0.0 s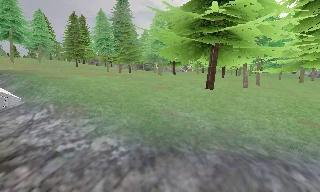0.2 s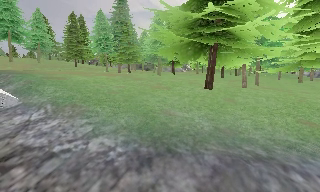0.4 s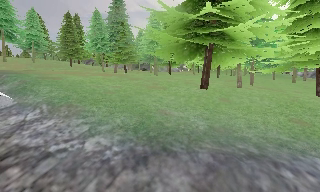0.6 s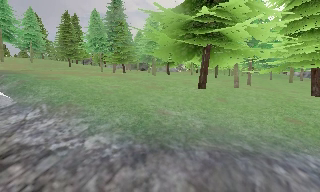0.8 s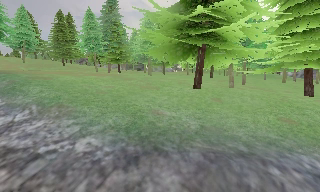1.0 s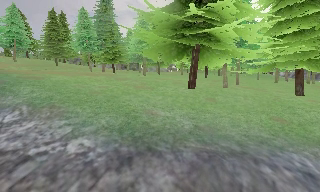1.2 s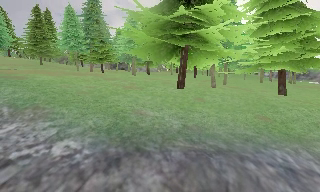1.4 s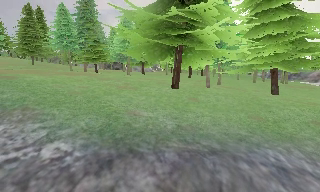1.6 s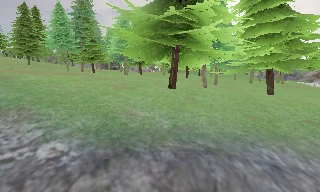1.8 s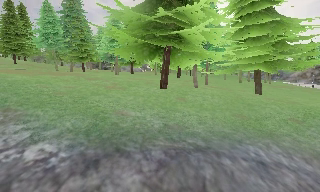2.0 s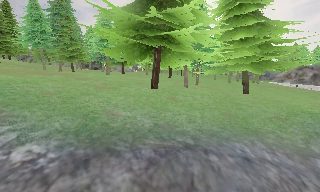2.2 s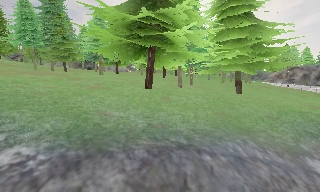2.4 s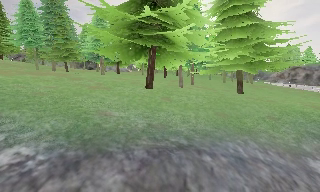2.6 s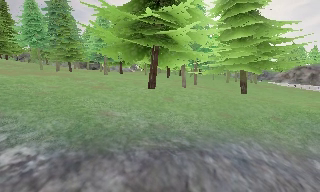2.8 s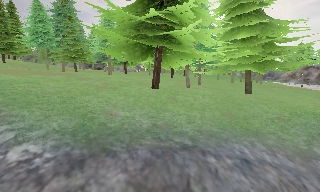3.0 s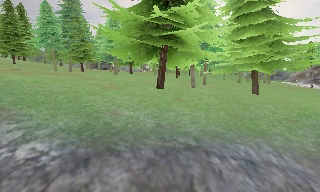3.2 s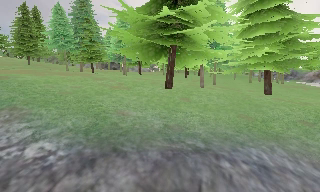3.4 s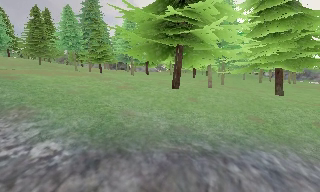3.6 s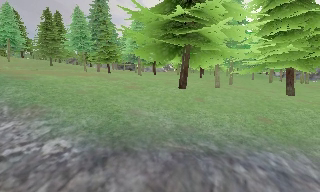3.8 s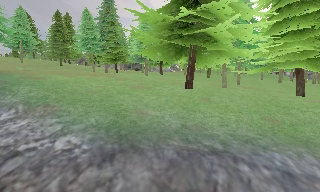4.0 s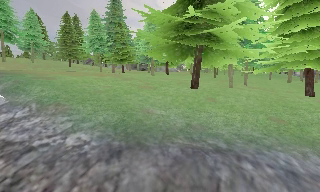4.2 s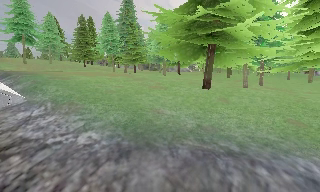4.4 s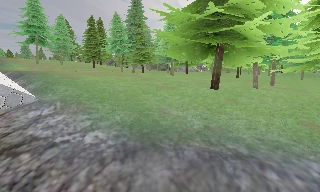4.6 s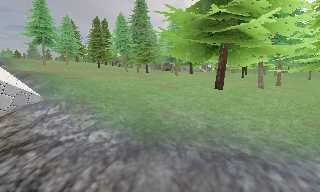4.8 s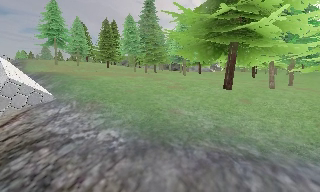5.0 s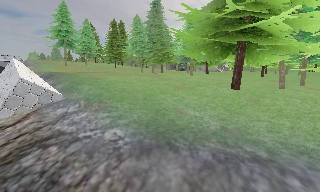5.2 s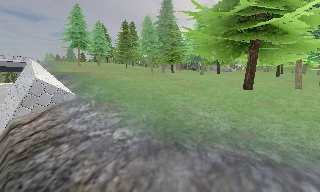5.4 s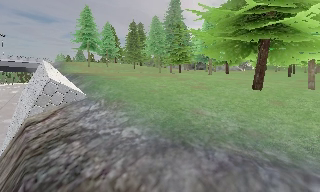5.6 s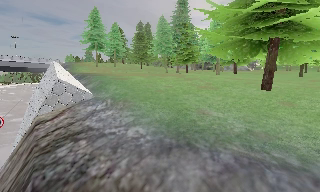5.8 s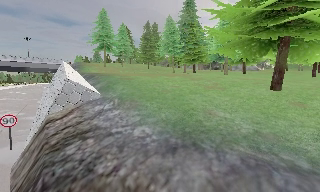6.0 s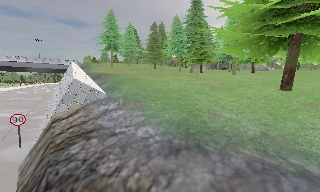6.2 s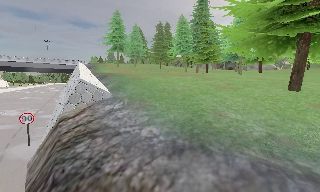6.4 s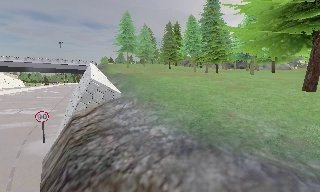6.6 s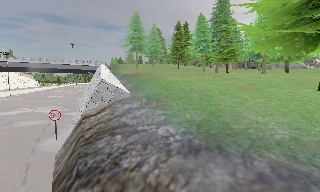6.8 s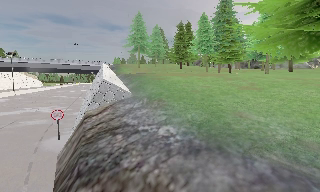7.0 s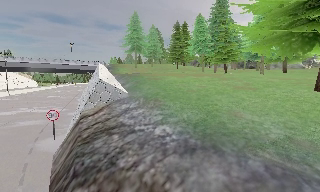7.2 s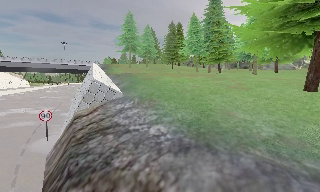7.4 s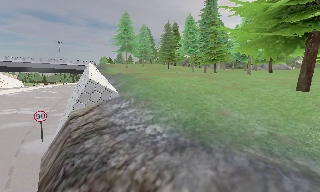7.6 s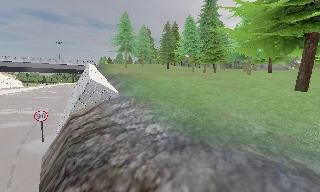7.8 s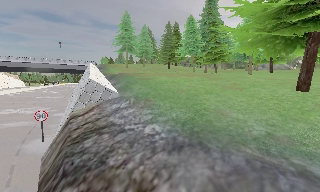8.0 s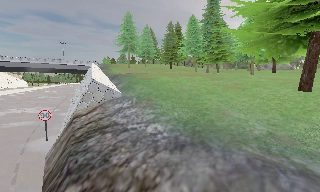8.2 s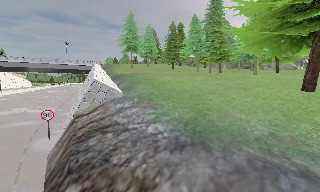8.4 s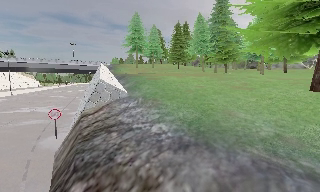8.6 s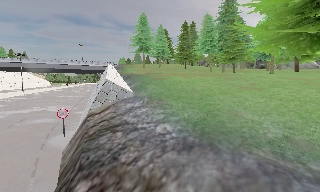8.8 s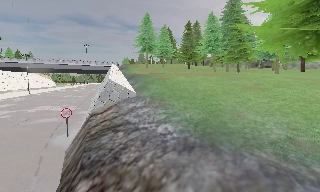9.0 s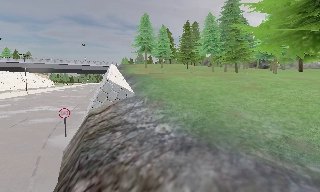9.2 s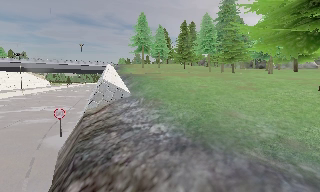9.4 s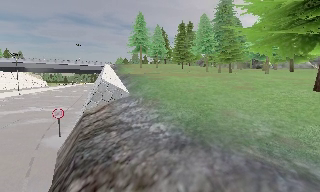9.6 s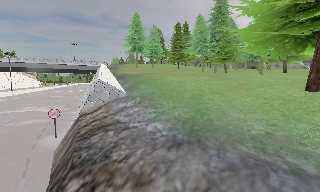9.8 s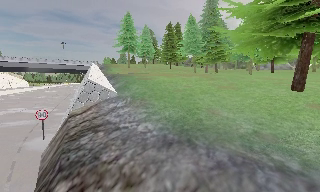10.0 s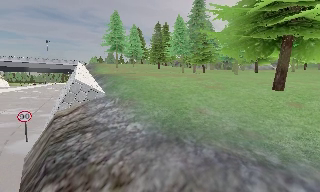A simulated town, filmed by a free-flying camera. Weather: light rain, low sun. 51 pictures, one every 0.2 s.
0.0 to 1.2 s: The camera shifts only a little, or ends up much as it began.
1.2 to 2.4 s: The scene slides to the left, as the camera pans about 10 degrees to its right.
2.4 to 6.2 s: The camera pans to its left, which is counterclockwise from overhead, by about 45 degrees. It travels to its right, about 1 m.
6.2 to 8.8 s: The scene slides to the right, as the camera pans about 10 degrees to its left.
8.8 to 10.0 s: The scene slides to the left, as the camera pans about 10 degrees to its right.
The film runs backward here.
